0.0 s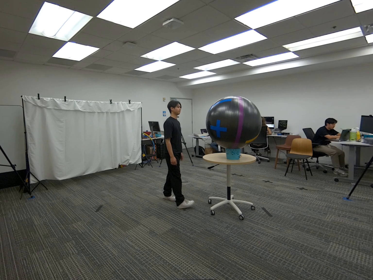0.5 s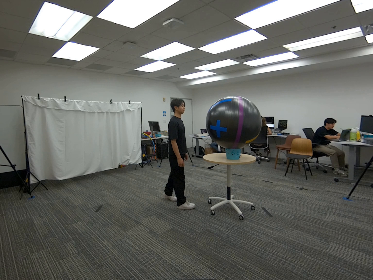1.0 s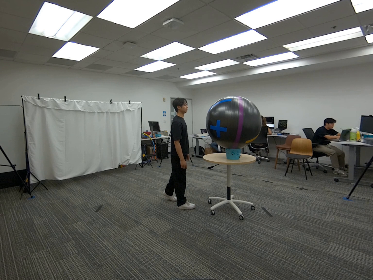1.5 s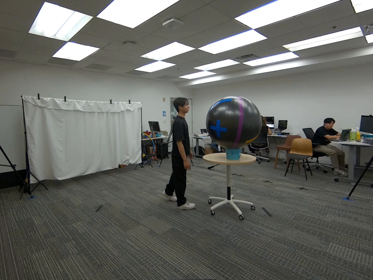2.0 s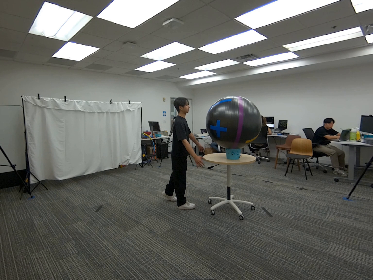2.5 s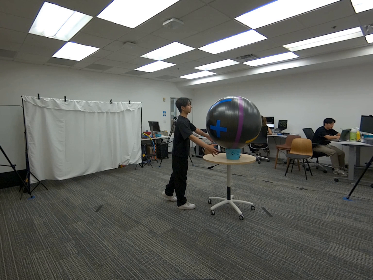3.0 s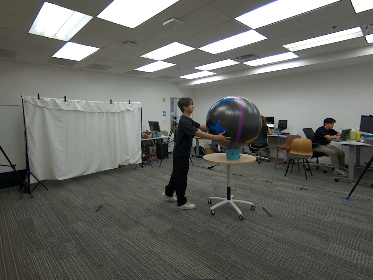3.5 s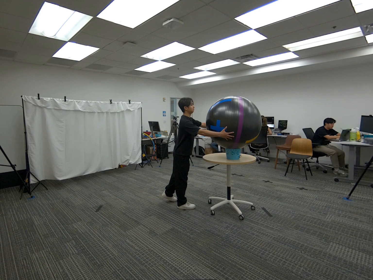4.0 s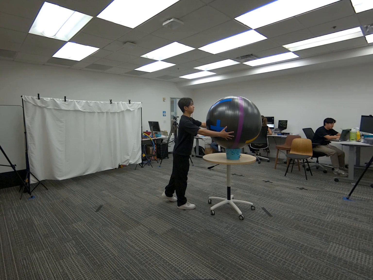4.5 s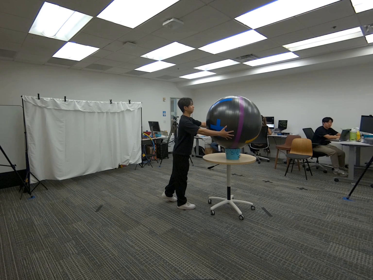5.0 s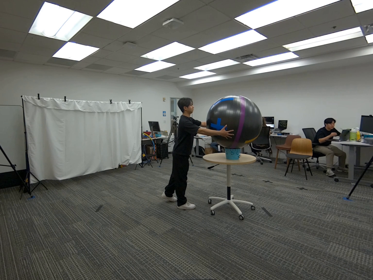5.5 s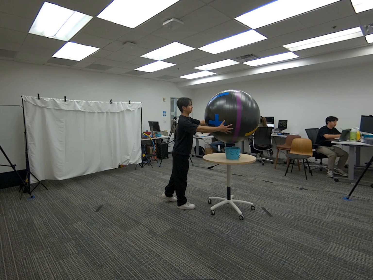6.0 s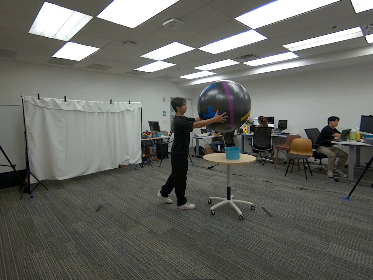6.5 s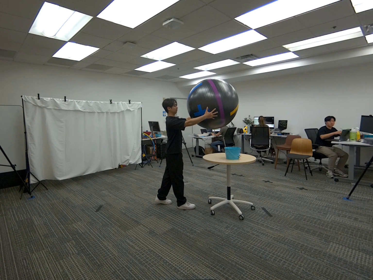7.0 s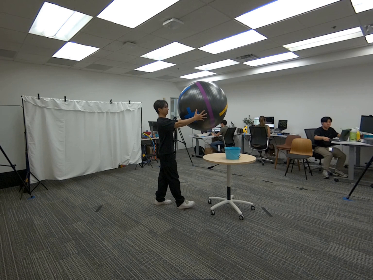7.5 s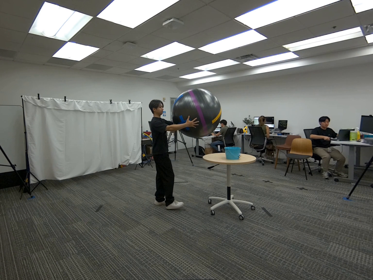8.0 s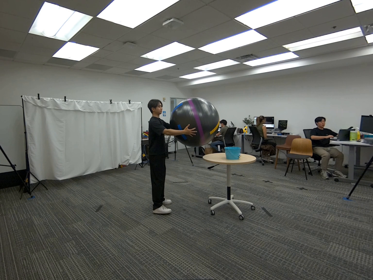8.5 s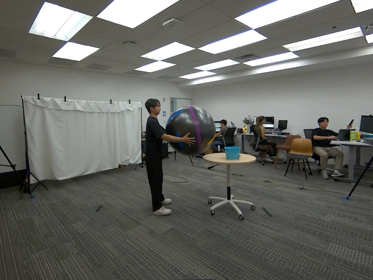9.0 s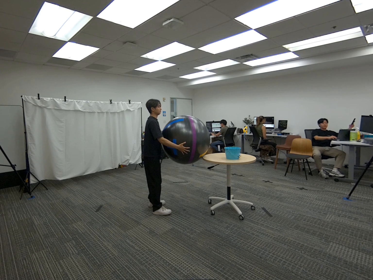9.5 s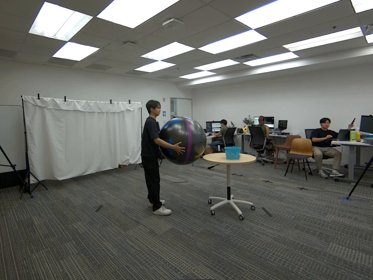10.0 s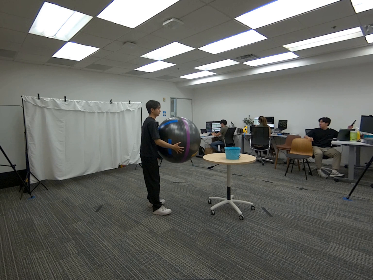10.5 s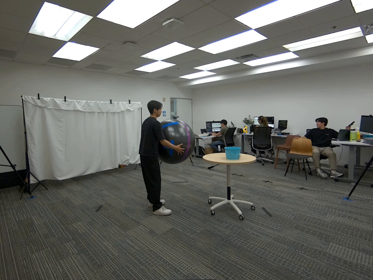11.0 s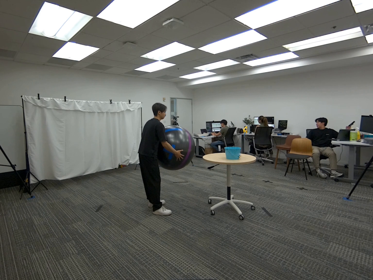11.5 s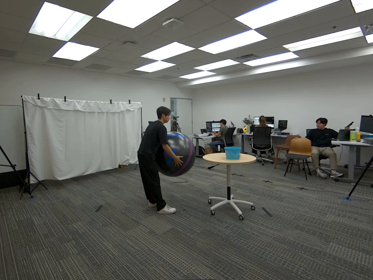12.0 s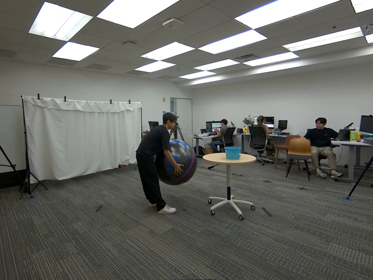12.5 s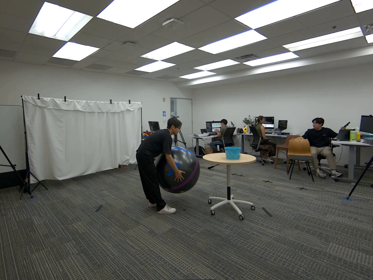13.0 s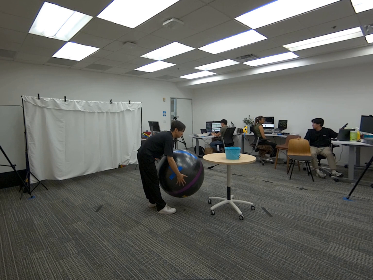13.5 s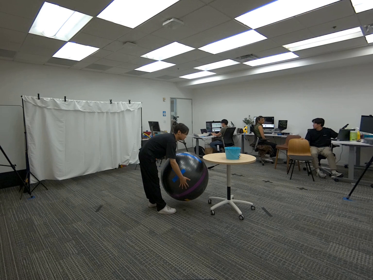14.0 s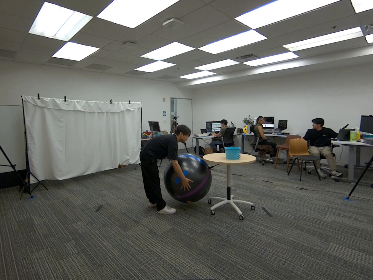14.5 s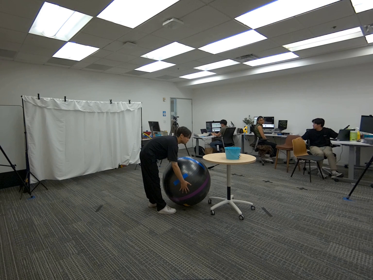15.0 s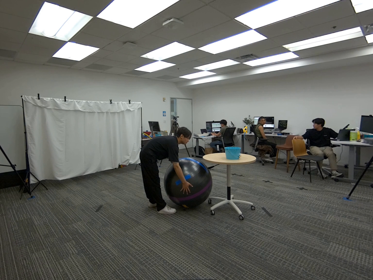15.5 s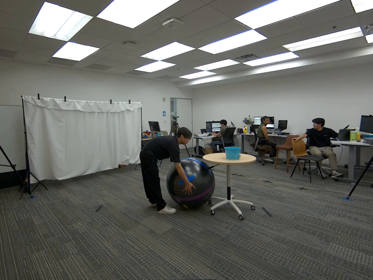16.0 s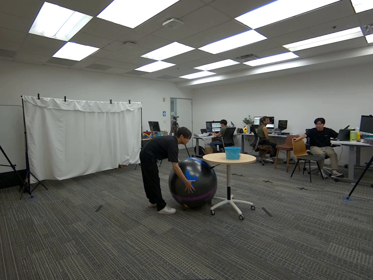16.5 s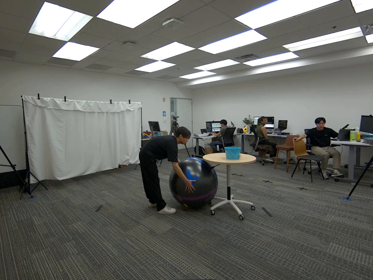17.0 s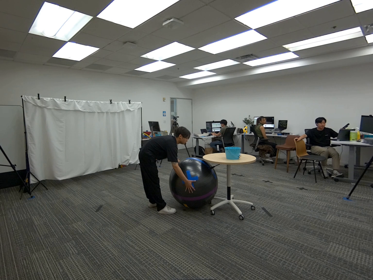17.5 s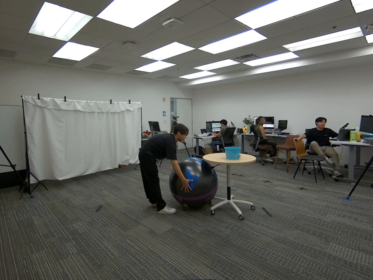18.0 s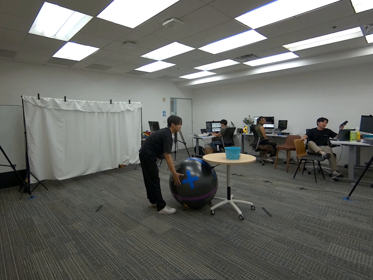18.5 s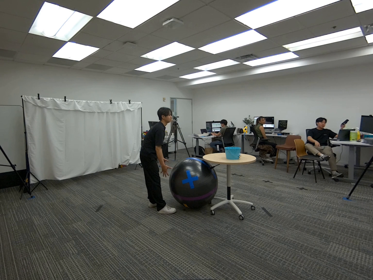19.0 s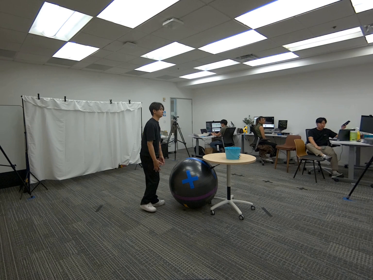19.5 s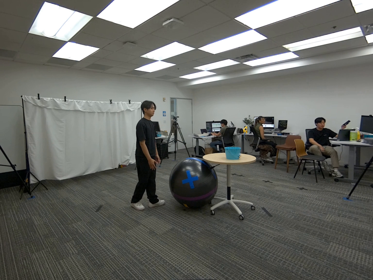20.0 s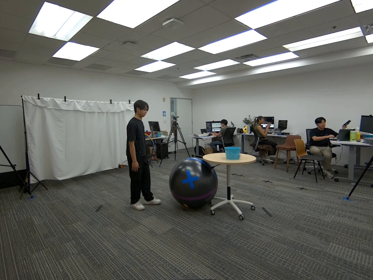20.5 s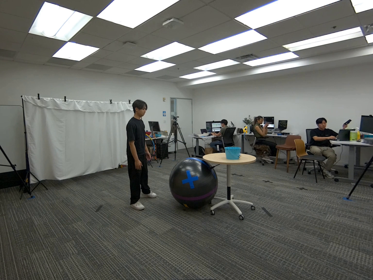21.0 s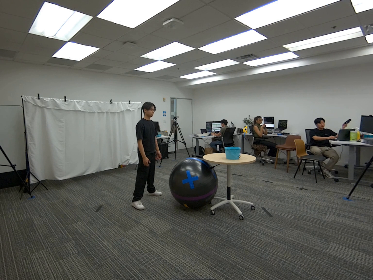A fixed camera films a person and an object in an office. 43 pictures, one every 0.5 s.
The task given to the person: Walk over to the yoga ball on the round table sitting on the blue basket and place on the ground.
